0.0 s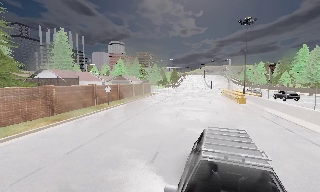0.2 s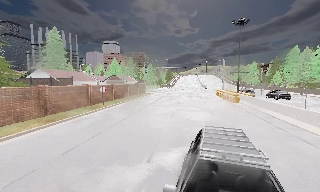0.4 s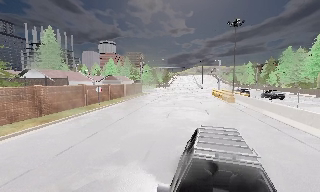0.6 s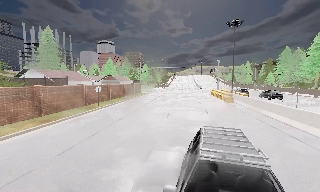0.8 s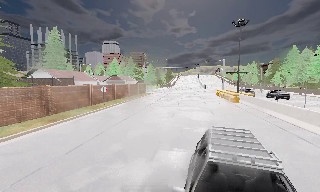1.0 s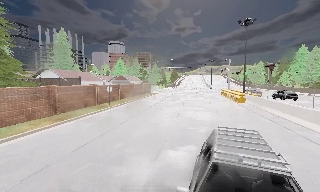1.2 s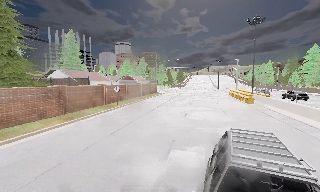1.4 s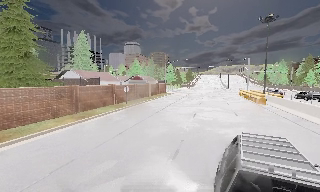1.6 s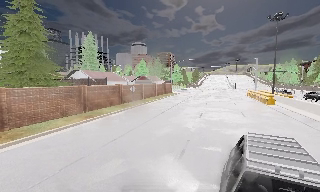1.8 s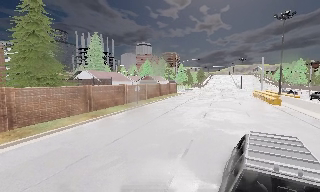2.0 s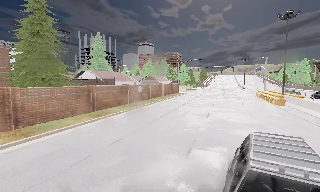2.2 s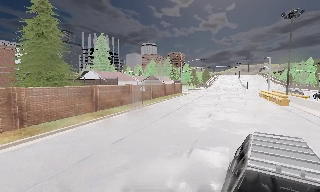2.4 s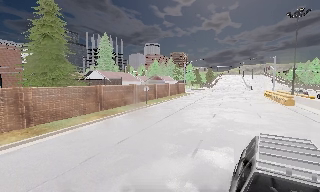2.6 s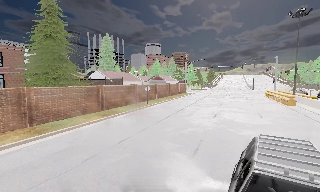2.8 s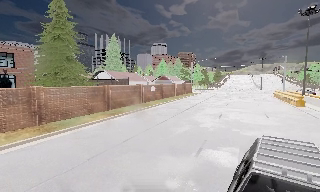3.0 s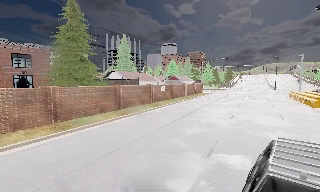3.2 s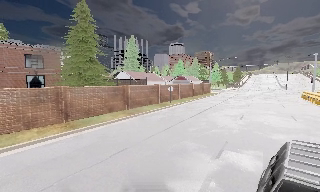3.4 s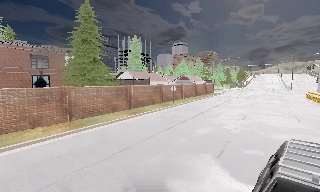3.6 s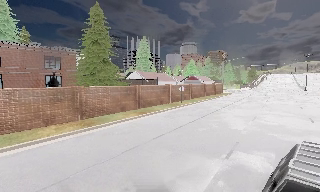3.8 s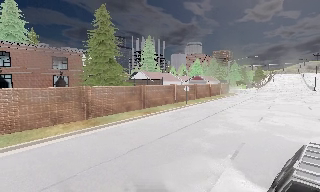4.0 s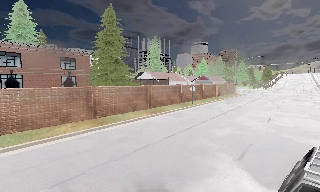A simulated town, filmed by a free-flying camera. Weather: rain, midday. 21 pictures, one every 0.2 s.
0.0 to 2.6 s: The camera swings to its left by about 10 degrees, and the scene slides to the right. It travels backward, about 0.5 m, so what stands in front gets smaller.
2.6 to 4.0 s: The scene slides to the right, as the camera pans about 15 degrees to its left.
The film runs forward here.
